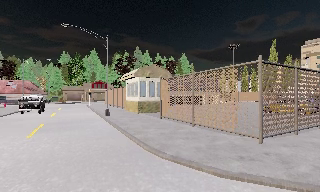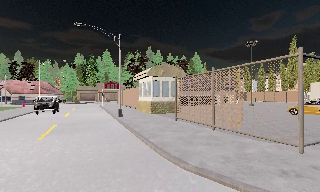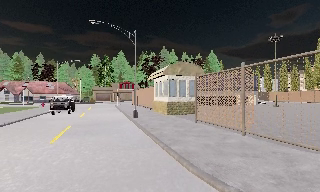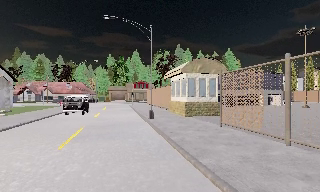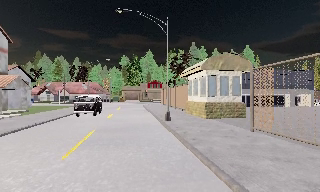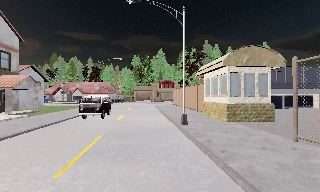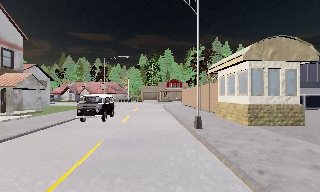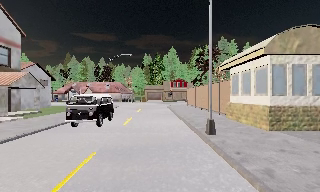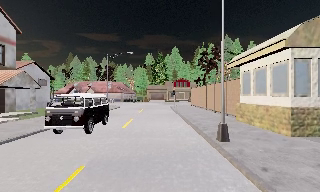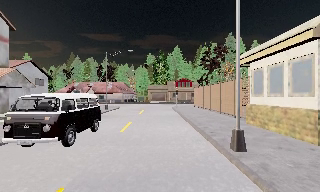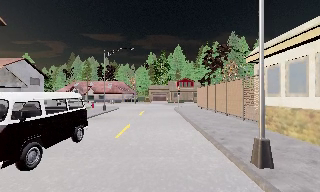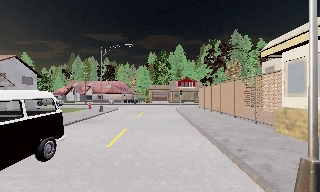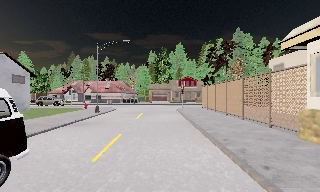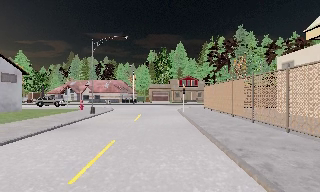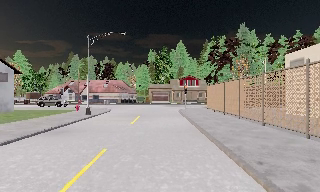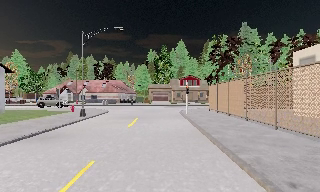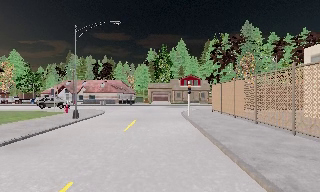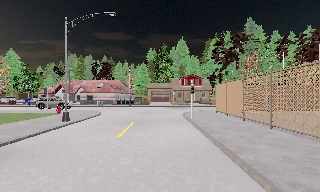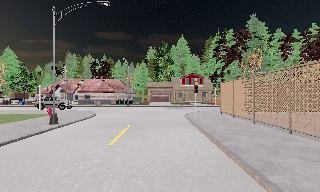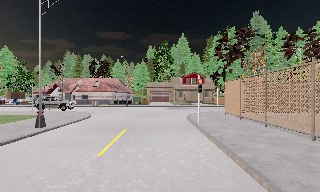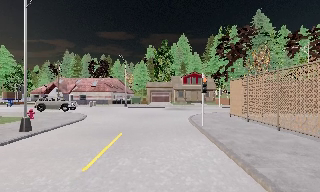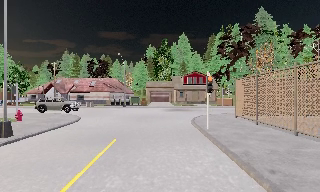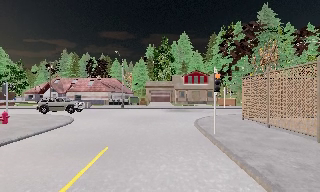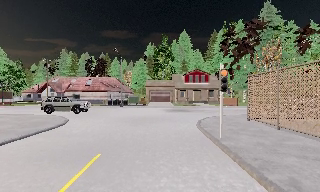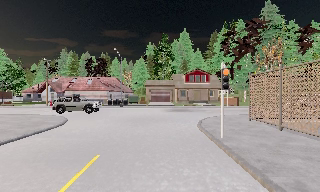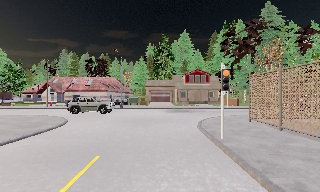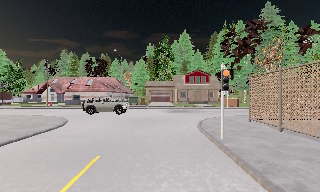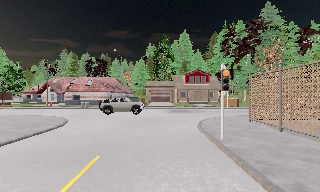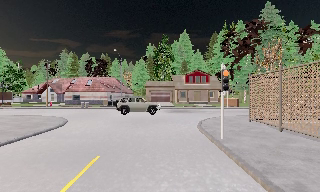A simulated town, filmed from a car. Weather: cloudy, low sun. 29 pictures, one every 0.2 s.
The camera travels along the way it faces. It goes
forward.
0.0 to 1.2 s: The scene slides to the right, as the camera pans about 25 degrees to its left. It travels forward, about 7 m, so what stands in front looms larger.
1.2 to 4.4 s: The camera travels forward, about 18 m, so what stands in front looms larger.
4.4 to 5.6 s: The camera travels forward, about 1 m, so what stands in front looms larger. It loses speed.
The film runs forward here.
